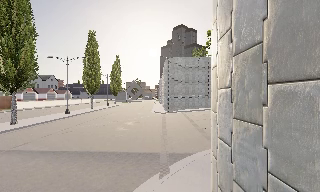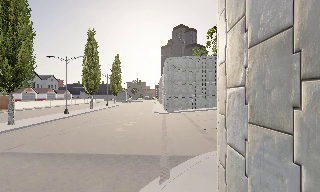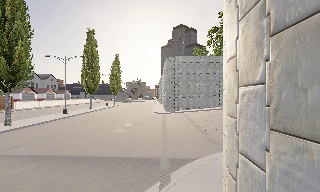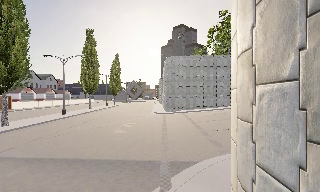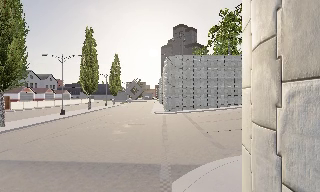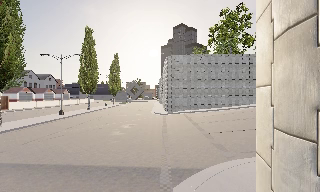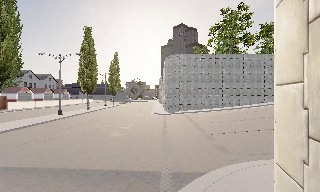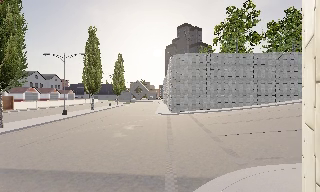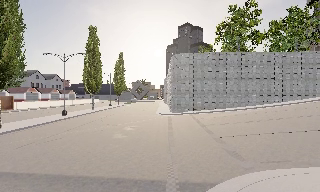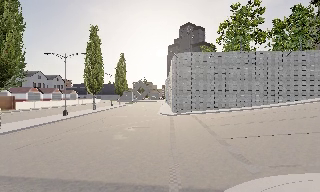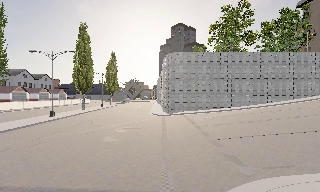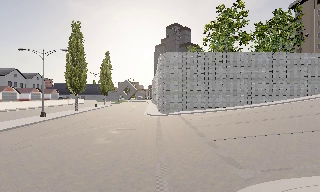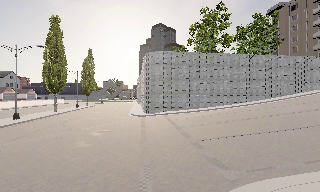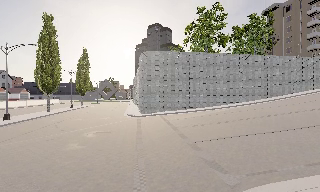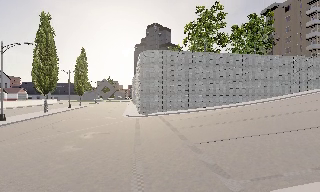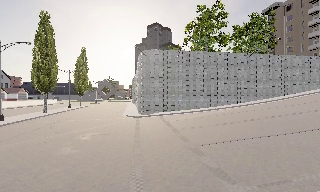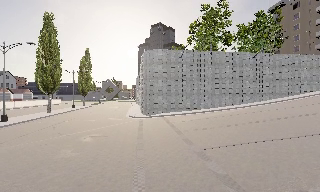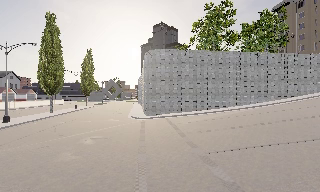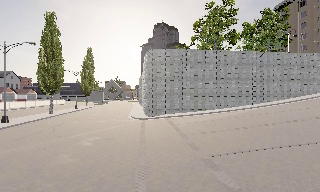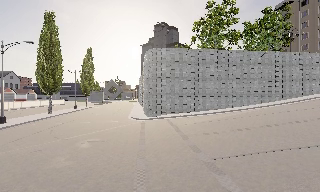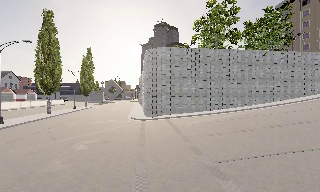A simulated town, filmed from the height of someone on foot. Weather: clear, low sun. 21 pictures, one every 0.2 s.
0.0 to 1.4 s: The camera travels forward, about 2 m, so what stands in front looms larger.
1.4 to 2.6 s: The camera pans to its right, which is clockwise from overhead, by about 10 degrees. It travels forward, about 1.5 m, so what stands in front looms larger.
2.6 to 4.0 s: The camera travels forward, about 2 m, so what stands in front looms larger.
The film runs forward here.
